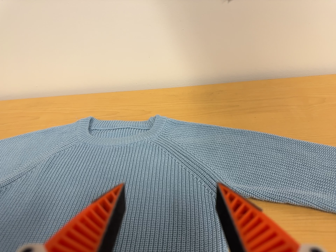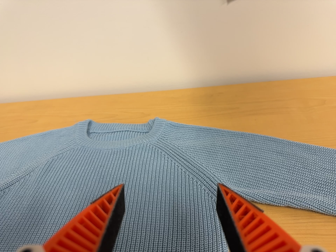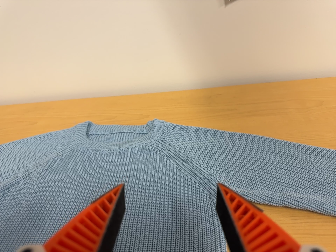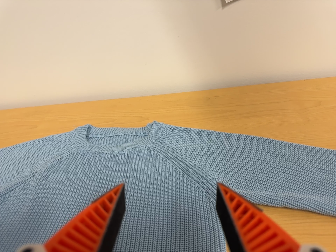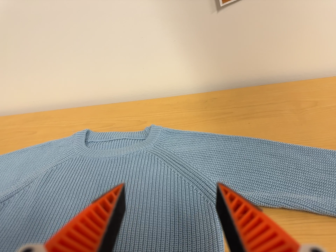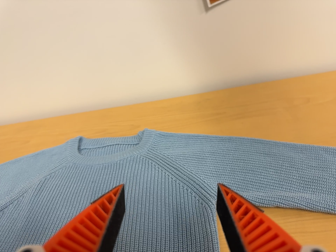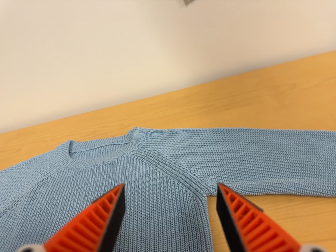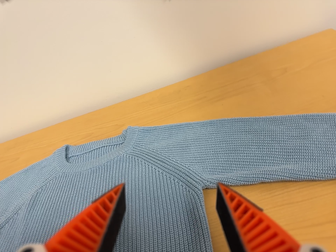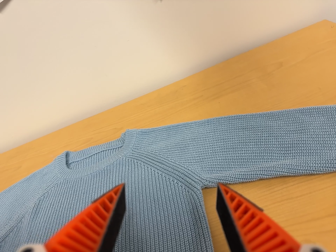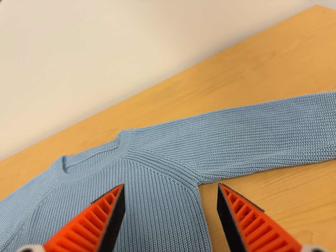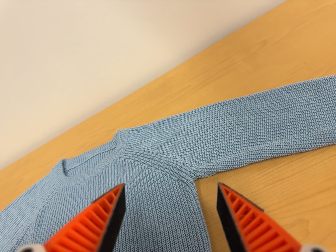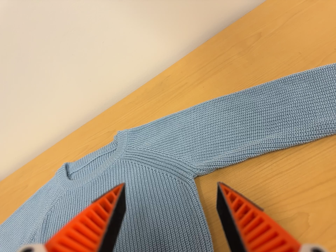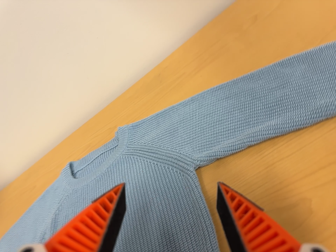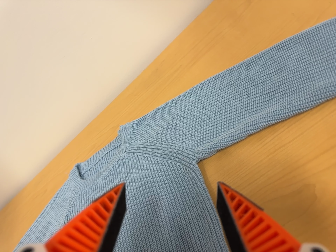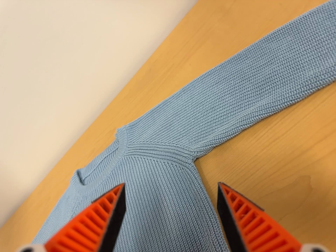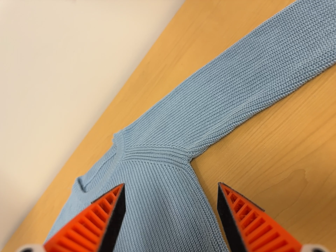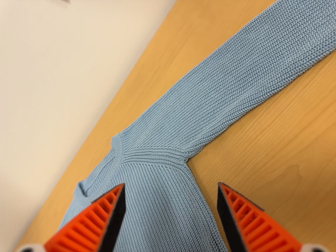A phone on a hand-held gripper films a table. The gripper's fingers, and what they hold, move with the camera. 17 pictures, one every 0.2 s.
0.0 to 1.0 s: The camera shifts only a little, or ends up much as it began.
1.0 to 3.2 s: The camera travels to its right, about 16 cm. Its aim tips toward the bottom of its view by about 10 degrees, and the scene shifts upward. It rolls about its line of sight by about 45 degrees, and the scene rotates counterclockwise.
The film runs backward here.
